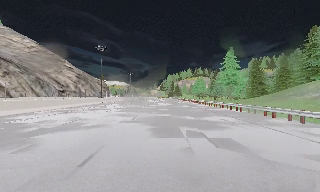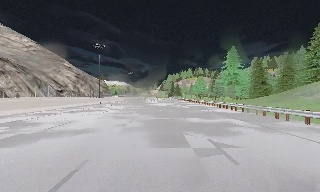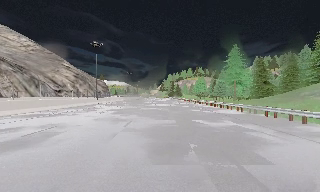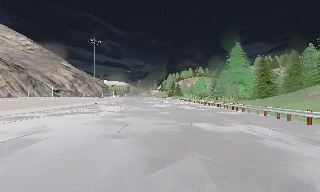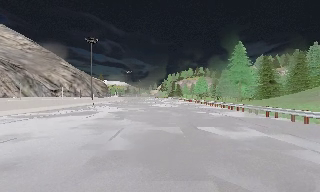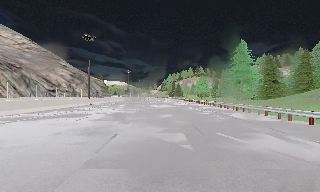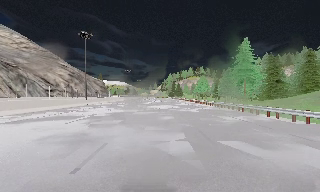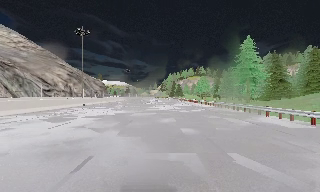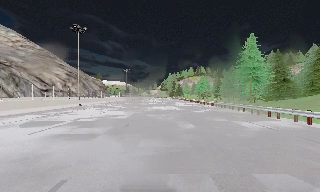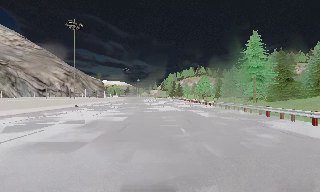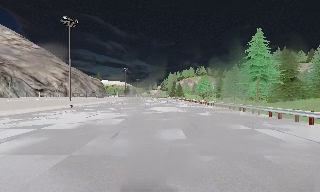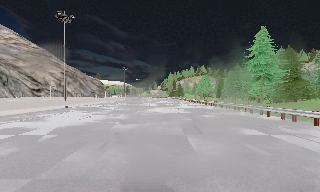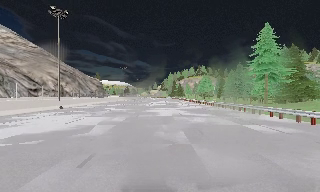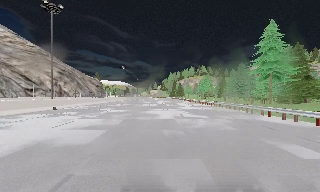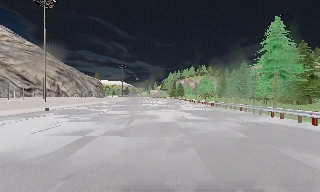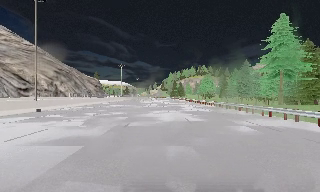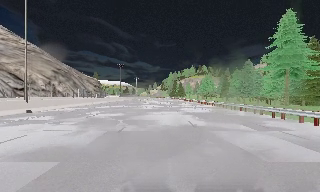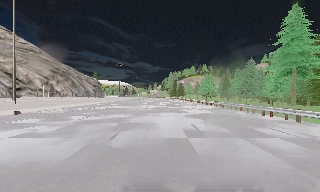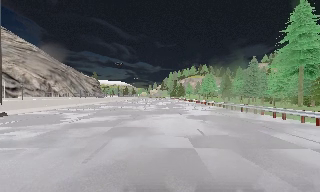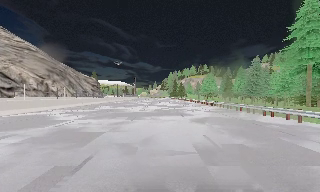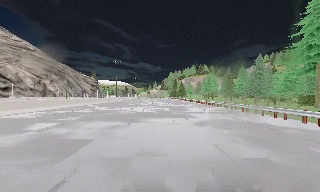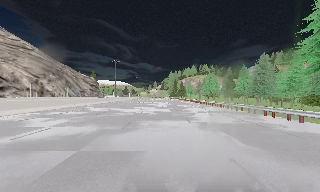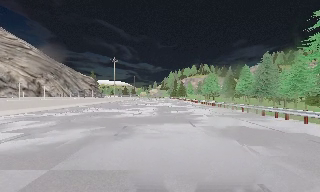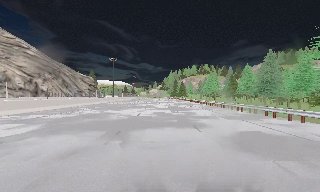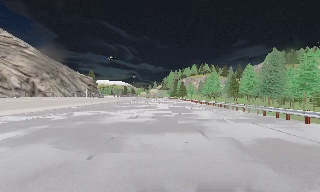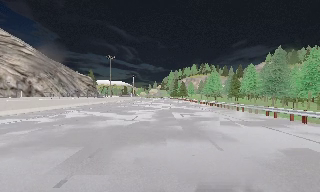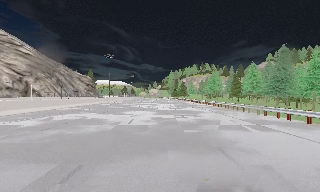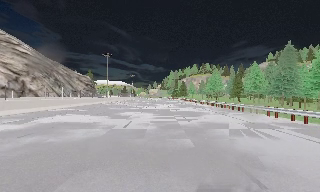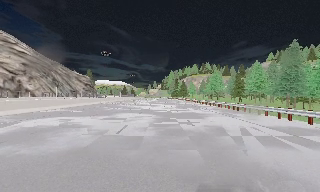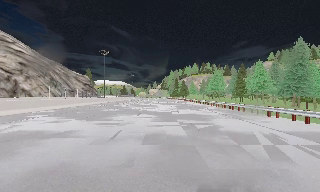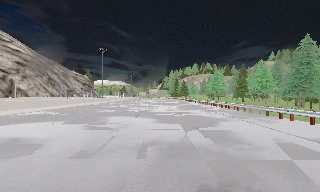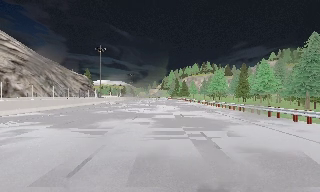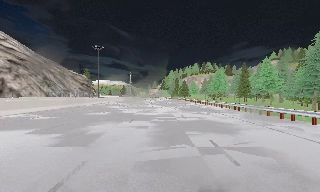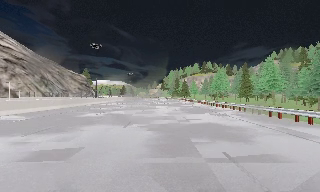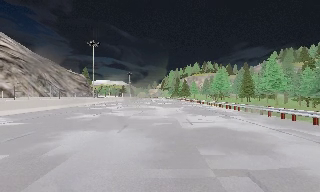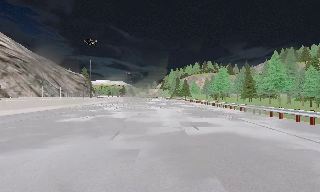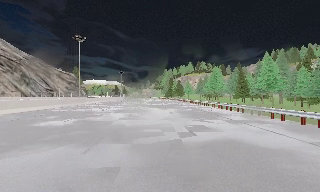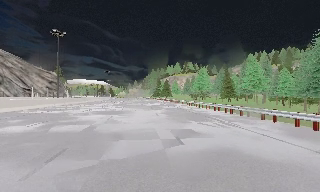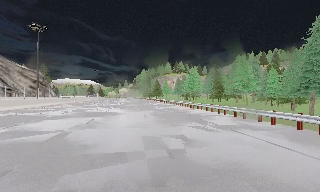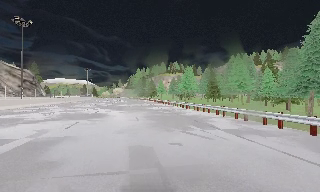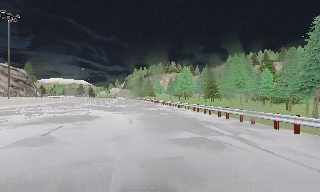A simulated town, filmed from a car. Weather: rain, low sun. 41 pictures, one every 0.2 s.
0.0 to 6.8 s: The camera travels forward, about 40 m, so what stands in front looms larger.
6.8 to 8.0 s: The camera pans to its right, which is clockwise from overhead, by about 15 degrees. It travels forward, about 7 m, so what stands in front looms larger.
The film runs forward here.
